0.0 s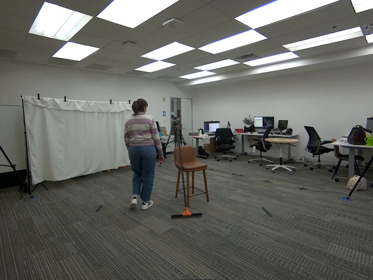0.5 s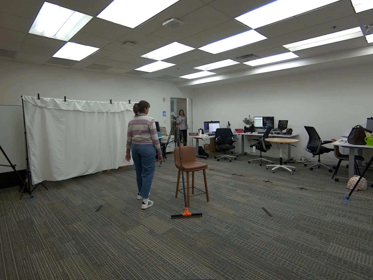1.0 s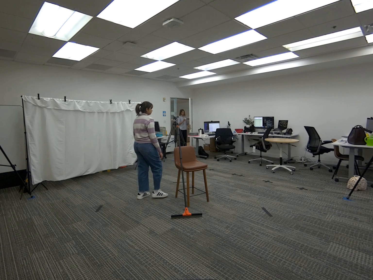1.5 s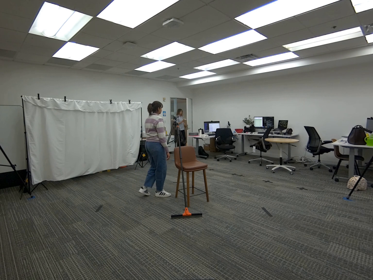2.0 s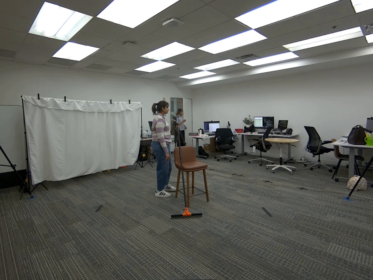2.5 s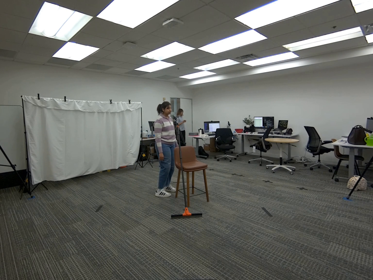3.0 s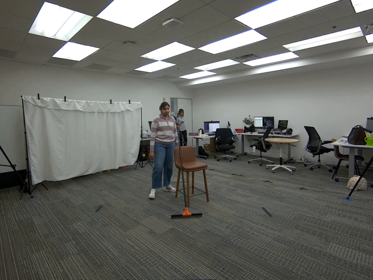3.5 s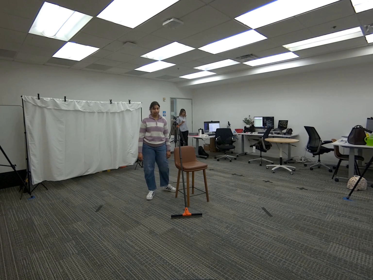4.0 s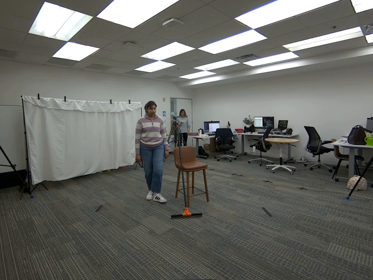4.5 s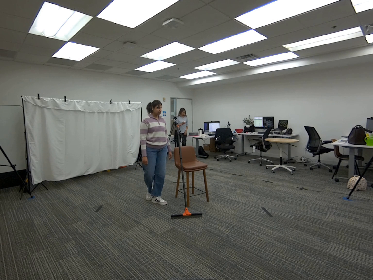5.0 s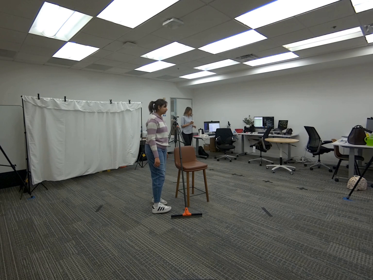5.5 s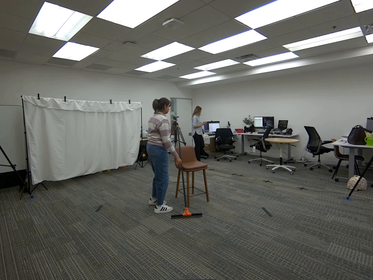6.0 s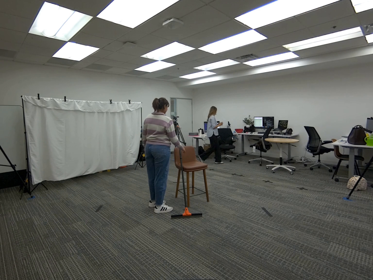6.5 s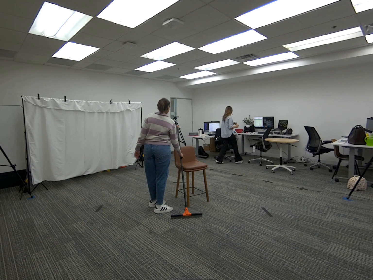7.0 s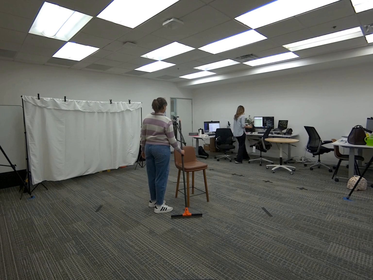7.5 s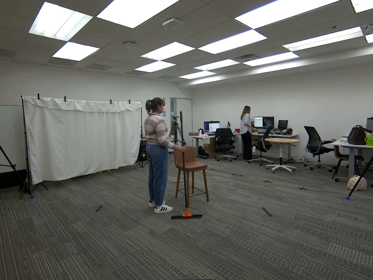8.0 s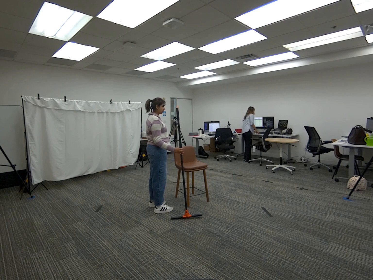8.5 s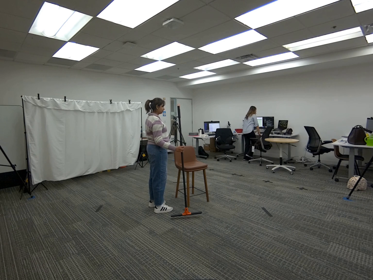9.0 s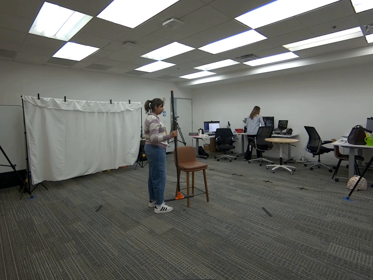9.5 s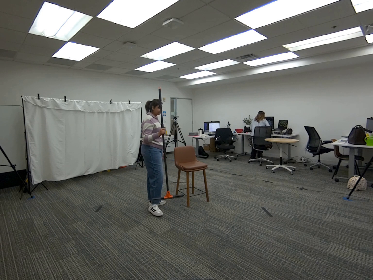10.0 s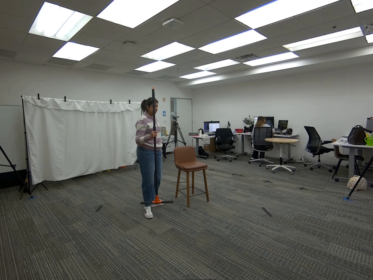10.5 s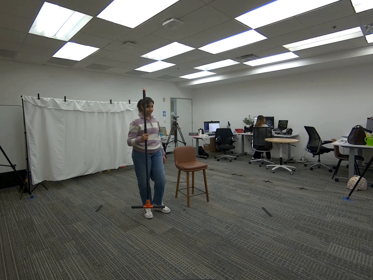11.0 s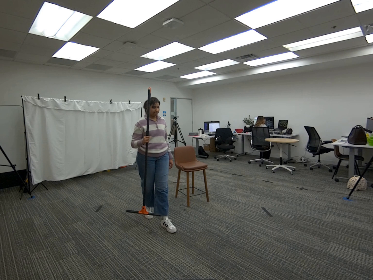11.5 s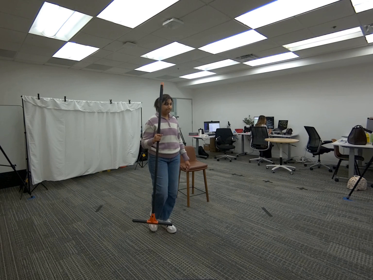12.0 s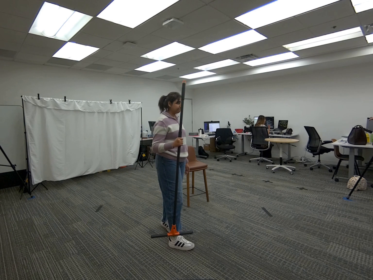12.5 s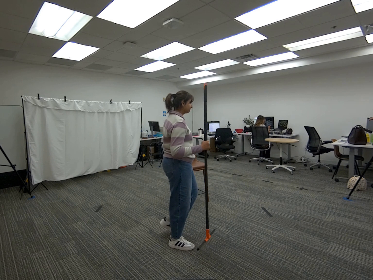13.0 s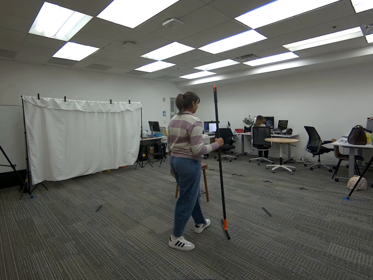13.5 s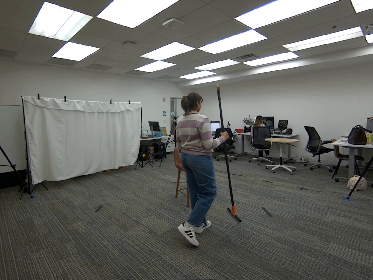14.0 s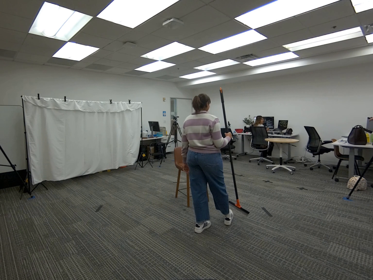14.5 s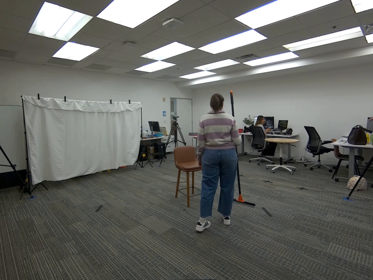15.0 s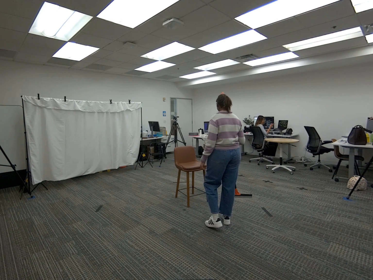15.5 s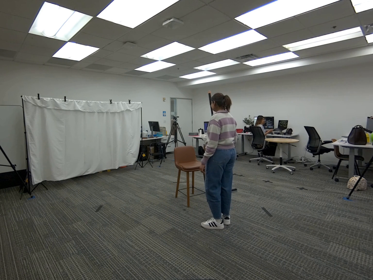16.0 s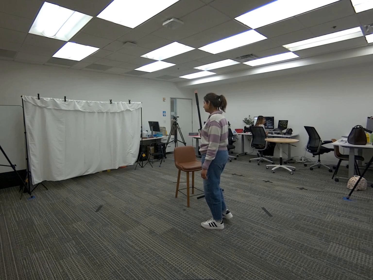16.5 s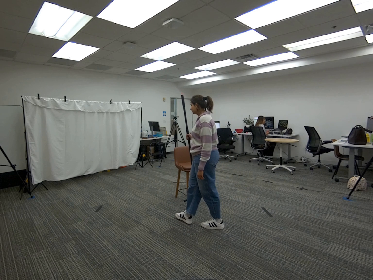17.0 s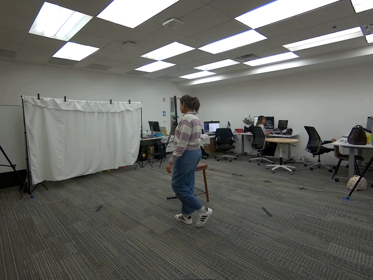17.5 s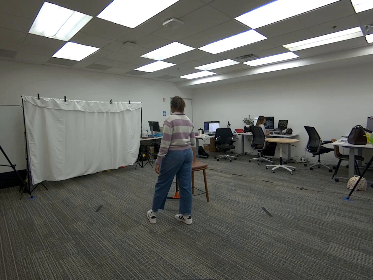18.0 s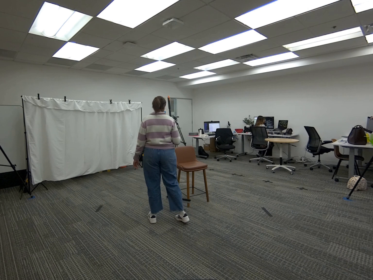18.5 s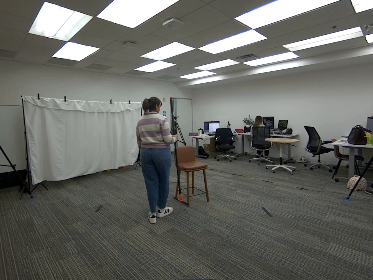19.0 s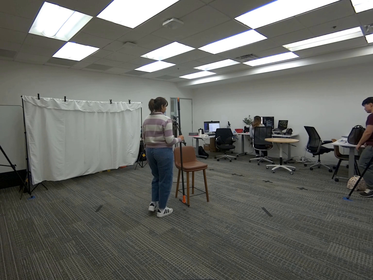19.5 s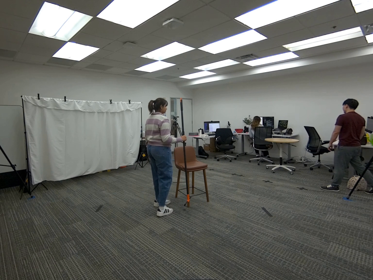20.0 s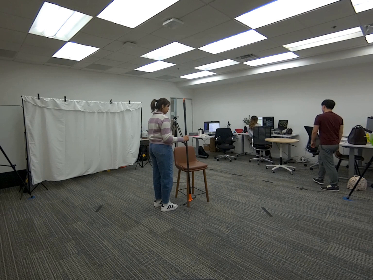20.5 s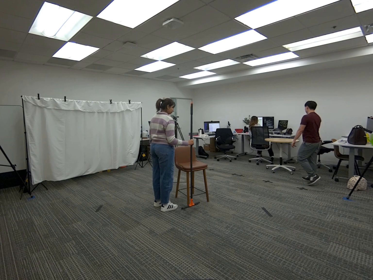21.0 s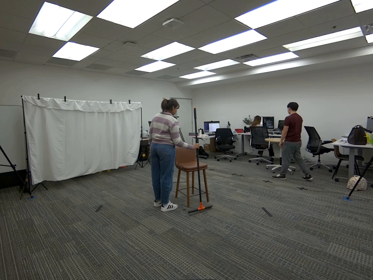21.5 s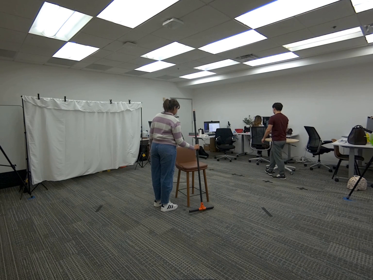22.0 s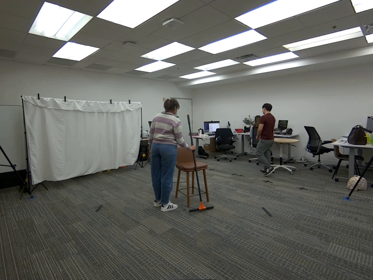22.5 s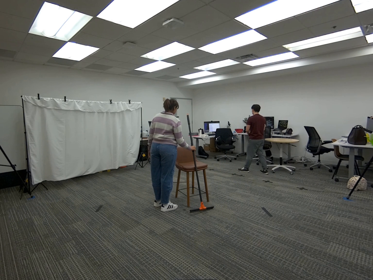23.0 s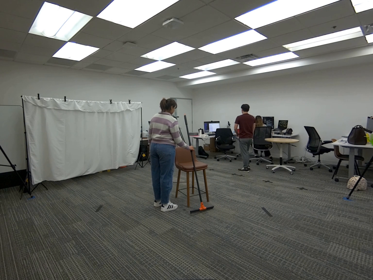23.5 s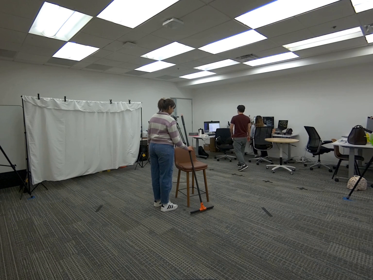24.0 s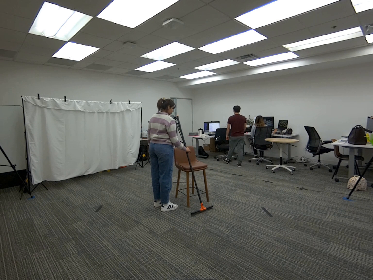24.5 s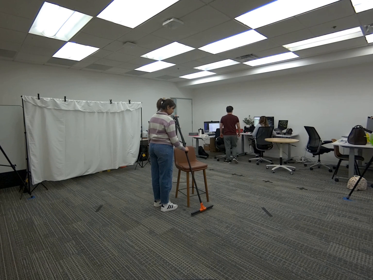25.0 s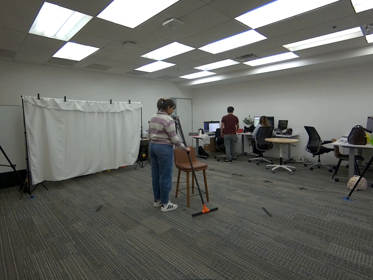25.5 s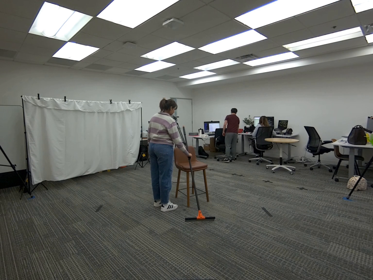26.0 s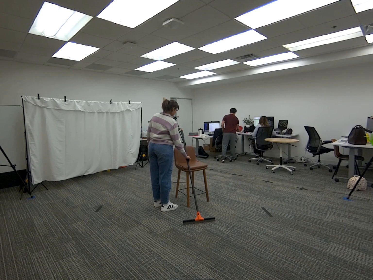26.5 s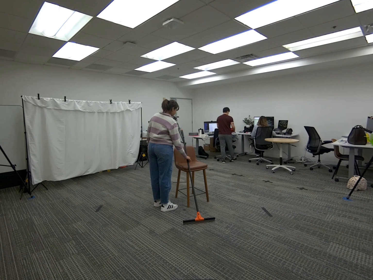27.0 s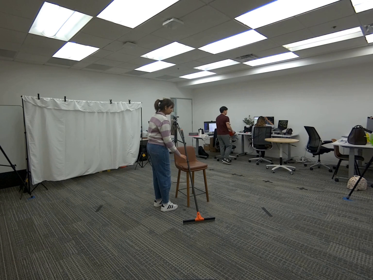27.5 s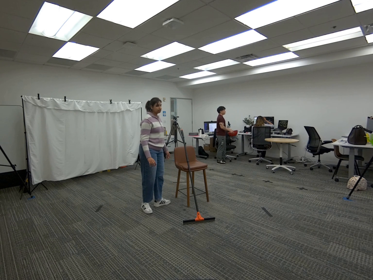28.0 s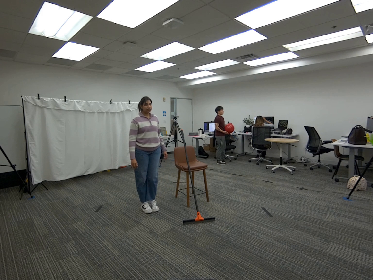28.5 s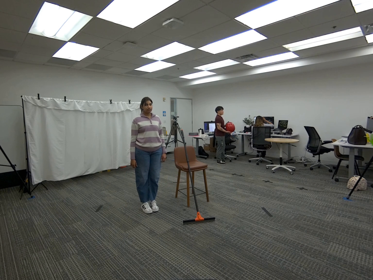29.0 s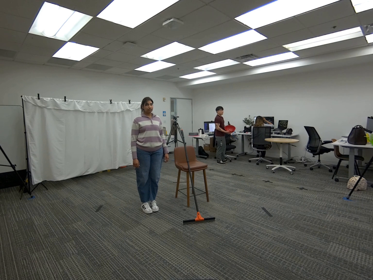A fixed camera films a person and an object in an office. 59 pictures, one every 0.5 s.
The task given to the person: Walk over to the squeegee leaning against the tall bar stool and pick up the squeege with your right hand and walk around within the bounding area and then place the squeegee back so that it leans against the tall bar stool.
